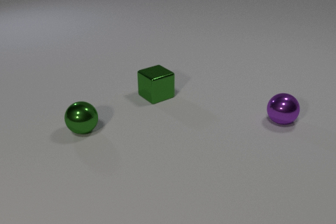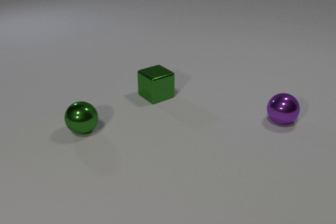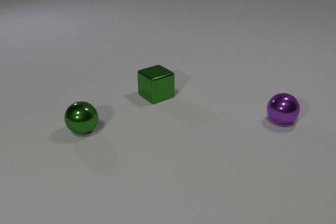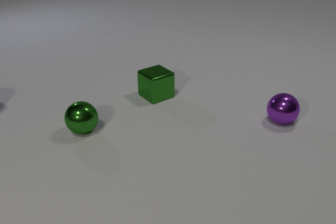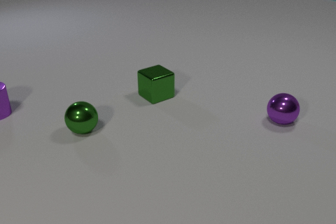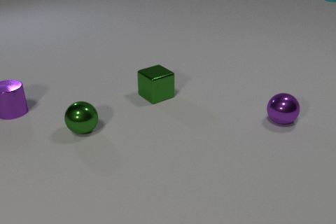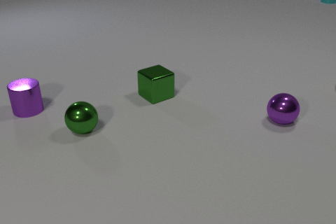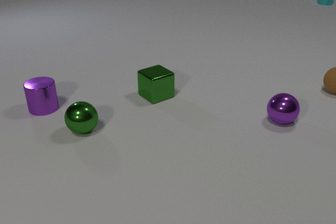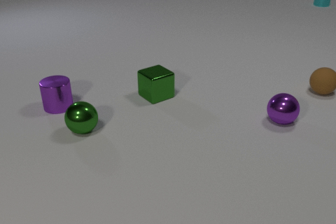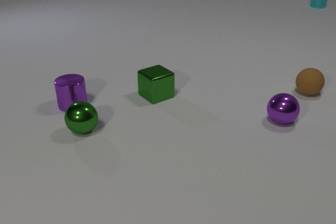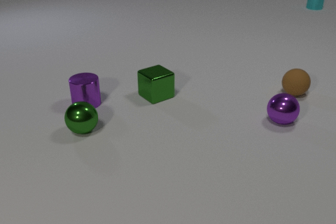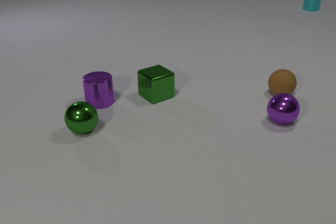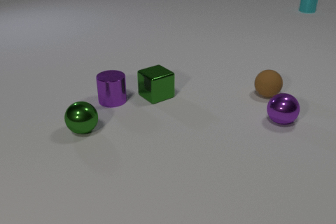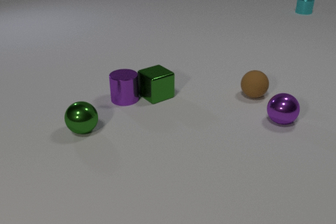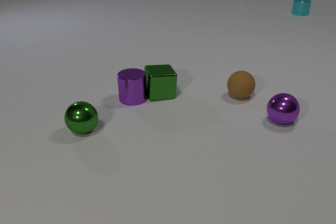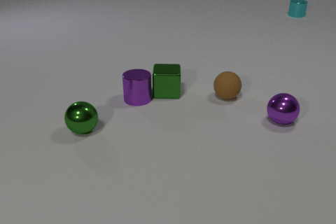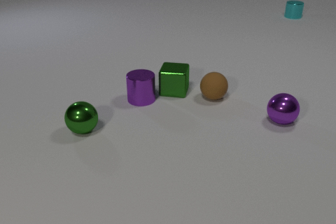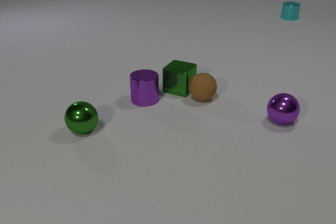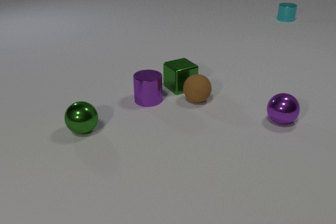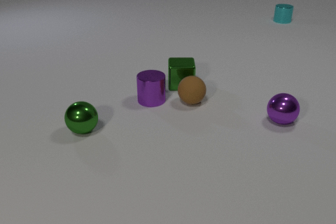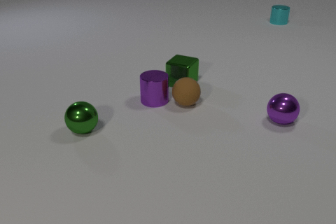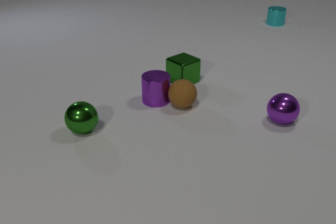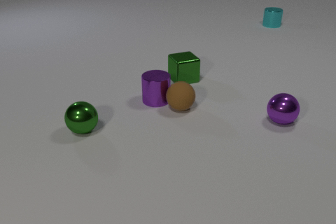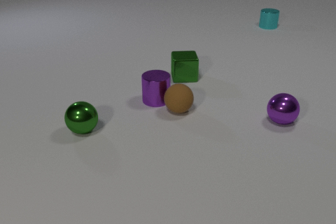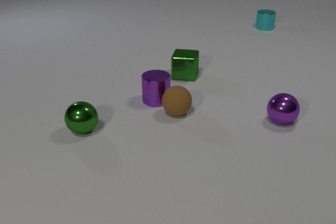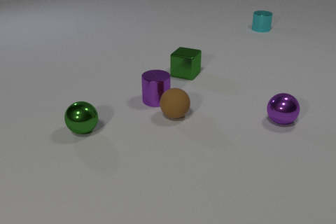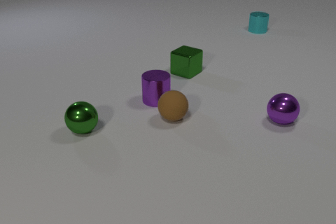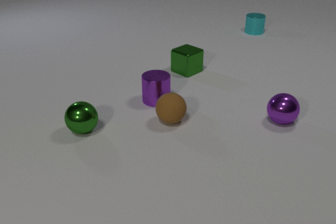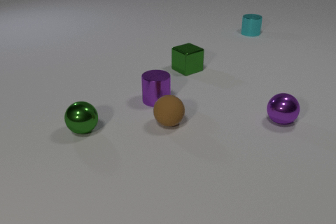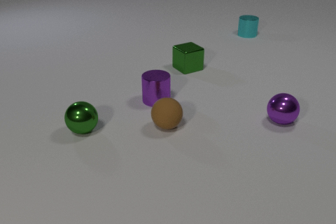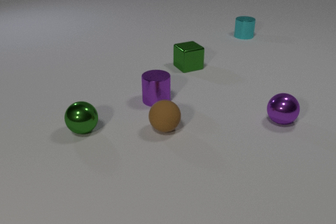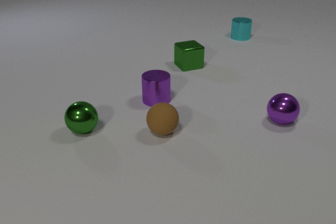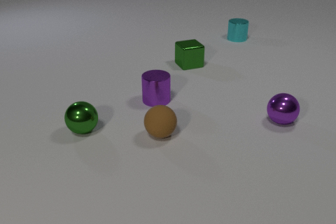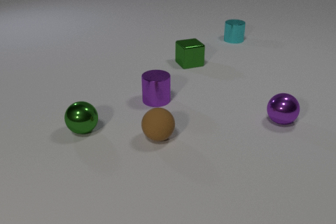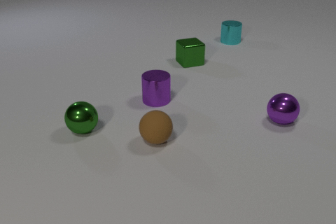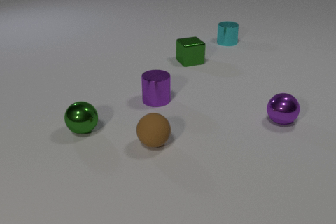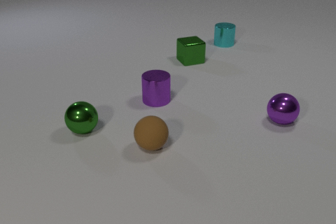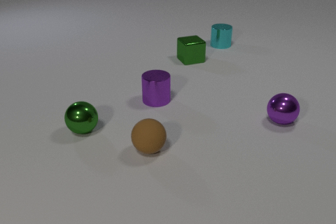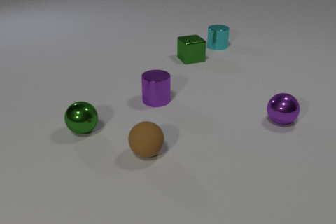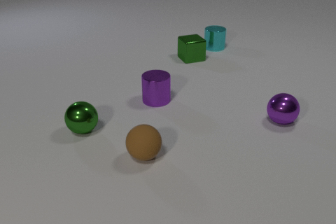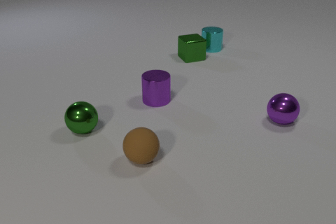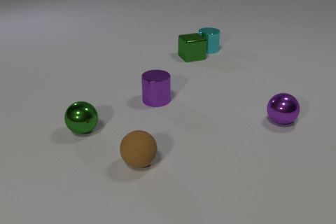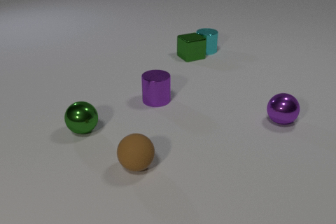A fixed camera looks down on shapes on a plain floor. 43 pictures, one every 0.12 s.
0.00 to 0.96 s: The purple metal cylinder comes in at the left edge, slides to the right. The brown rubber sphere comes in at the right edge, rolls to the left and toward the camera. The cyan metal cylinder comes in at the top edge, slides toward the camera and to the left.
0.96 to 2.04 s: The purple metal cylinder slides to the right. The green metal cube slides to the right and away from the camera, spins so that its near face slides to the left, clockwise seen from above. The brown rubber sphere rolls to the left. The cyan metal cylinder slides toward the camera and to the left. The purple metal cylinder and the green metal cube collide. The green metal cube and the brown rubber sphere collide.
2.04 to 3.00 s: The purple metal cylinder slides to the right. The green metal cube slides away from the camera, spins clockwise seen from above by about 180 degrees, its near face sliding to the left. The brown rubber sphere rolls toward the camera and to the left. The cyan metal cylinder slides toward the camera and to the left. The purple metal cylinder and the brown rubber sphere collide.
3.00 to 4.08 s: The green metal cube slides away from the camera, spins so that its near face slides to the left, clockwise seen from above. The brown rubber sphere rolls toward the camera. The cyan metal cylinder slides toward the camera and to the left.
4.08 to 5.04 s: The green metal cube slides away from the camera. The brown rubber sphere rolls toward the camera and to the left. The cyan metal cylinder slides toward the camera and to the left. The green metal cube and the cyan metal cylinder collide.
What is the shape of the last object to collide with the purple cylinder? sphere.
Are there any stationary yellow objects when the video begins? no.
Are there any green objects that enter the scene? no.
